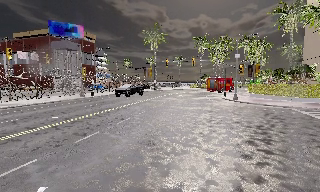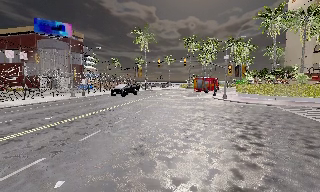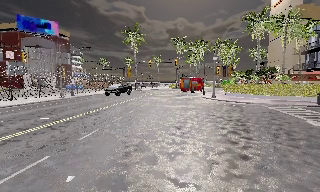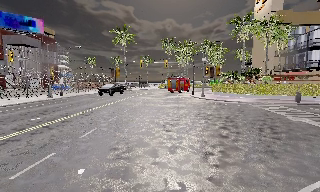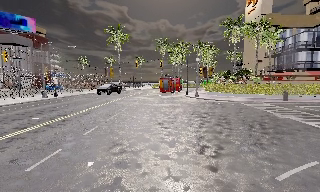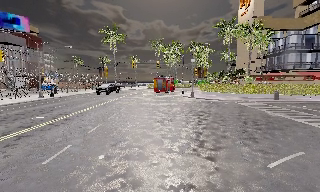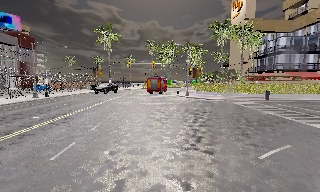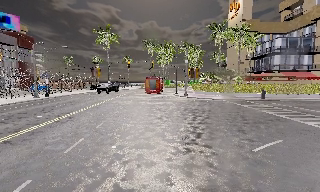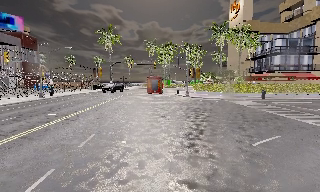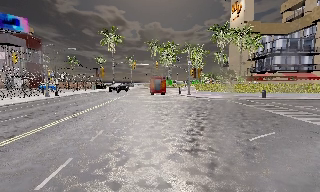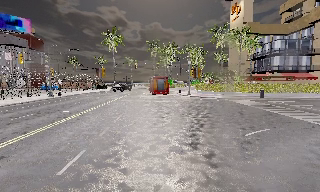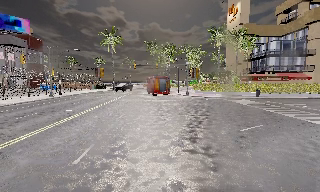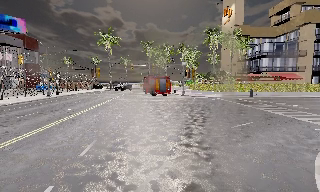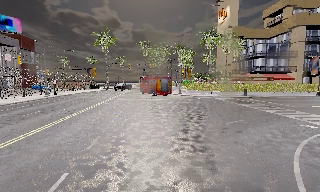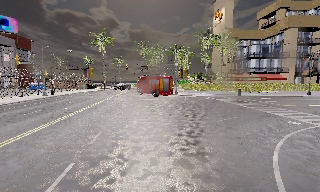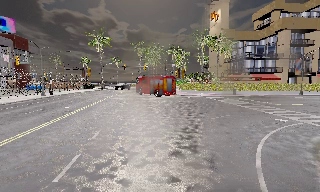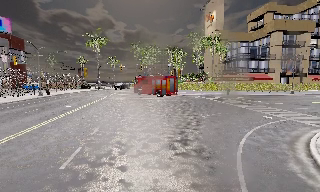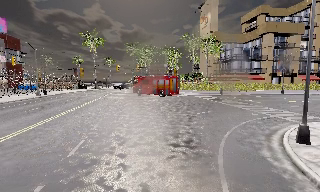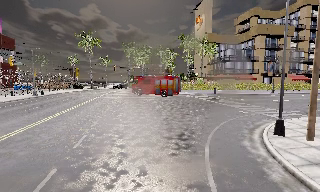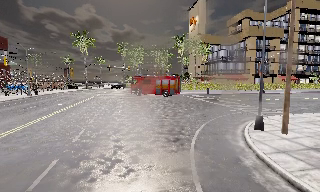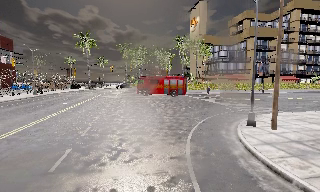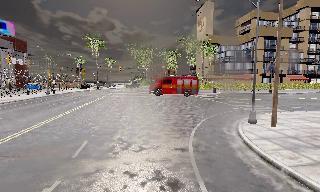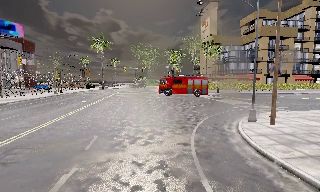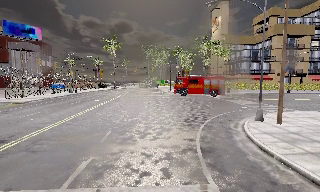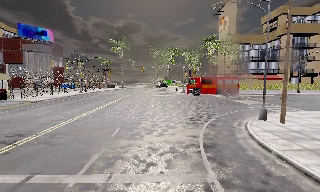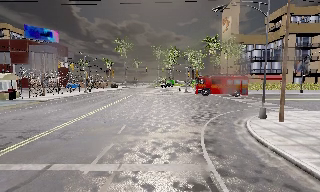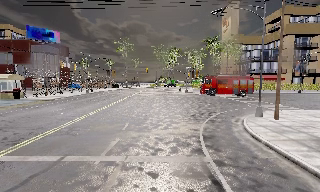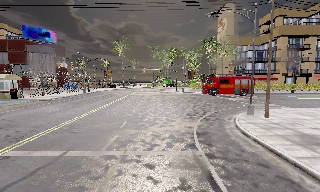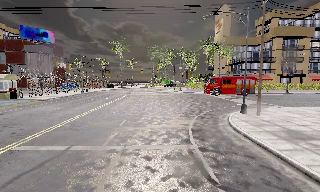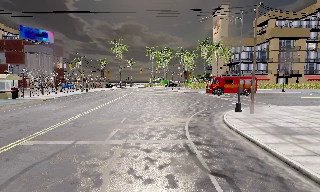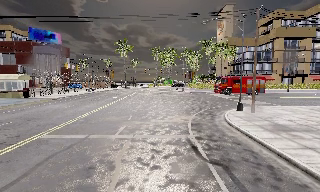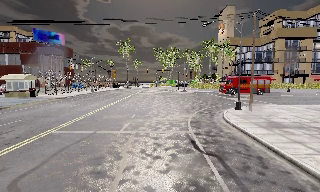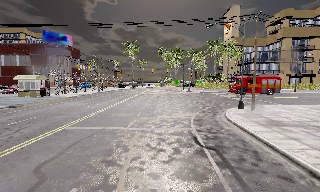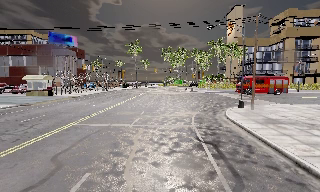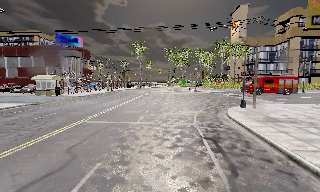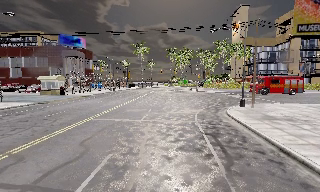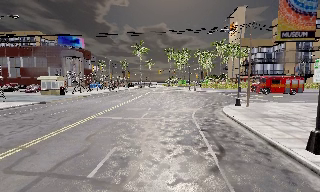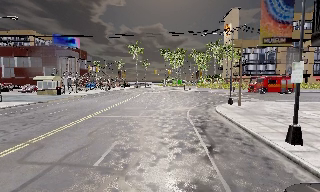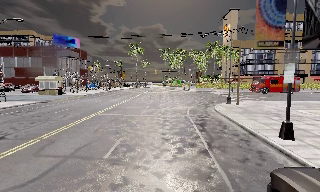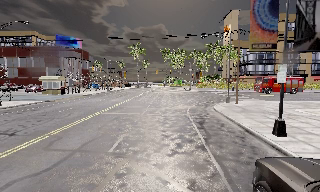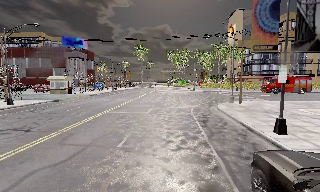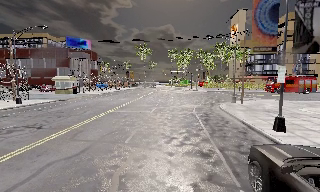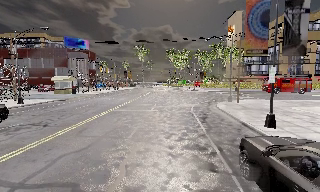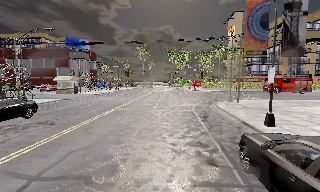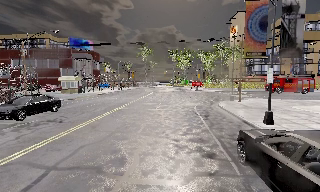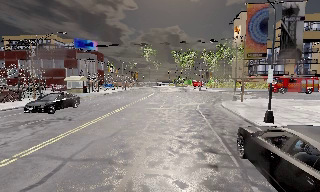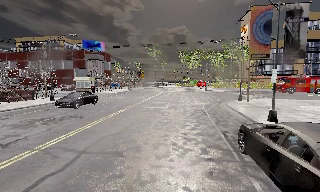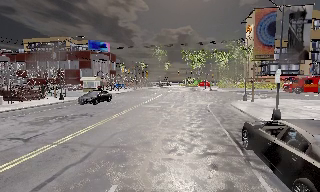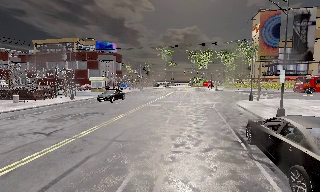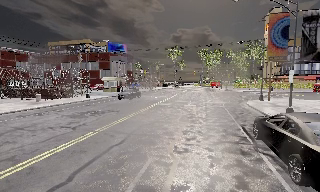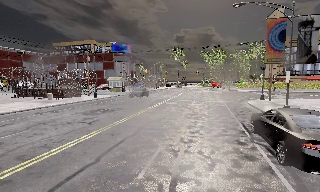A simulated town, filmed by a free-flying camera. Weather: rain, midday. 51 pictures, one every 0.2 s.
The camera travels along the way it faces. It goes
backward.
0.0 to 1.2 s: The camera pans to its right, which is clockwise from overhead, by about 20 degrees. It travels backward and to its left, about 3.5 m, so what stands in front gets smaller.
1.2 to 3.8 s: The scene slides to the left, as the camera pans about 10 degrees to its right. It travels backward, about 8 m, so what stands in front gets smaller.
3.8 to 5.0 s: The scene slides to the right, as the camera pans about 10 degrees to its left. It travels backward, about 3.5 m, so what stands in front gets smaller.
5.0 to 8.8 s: The camera travels backward, about 10 m, so what stands in front gets smaller.
8.8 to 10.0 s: The scene slides to the right, as the camera pans about 10 degrees to its left. It travels backward, about 3.5 m, so what stands in front gets smaller. It gains speed.
The film runs backward here.
